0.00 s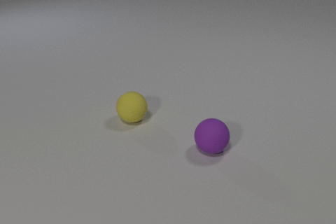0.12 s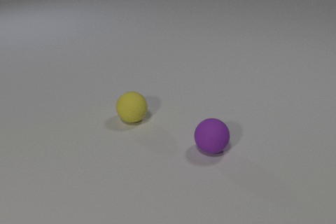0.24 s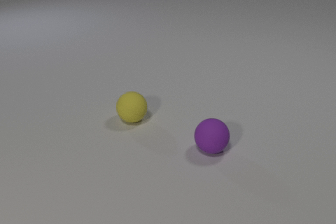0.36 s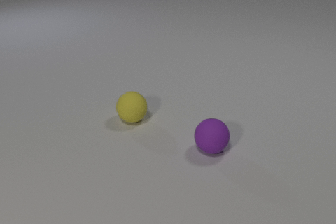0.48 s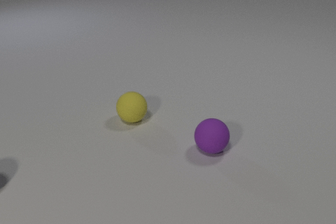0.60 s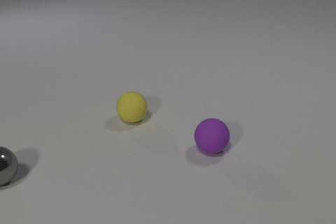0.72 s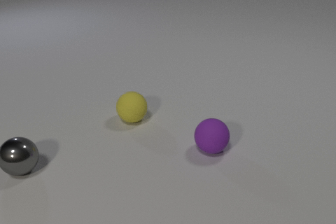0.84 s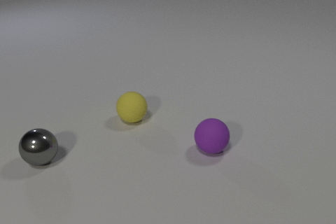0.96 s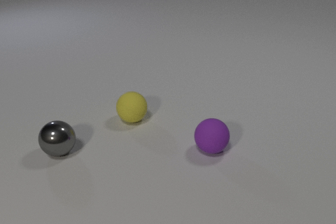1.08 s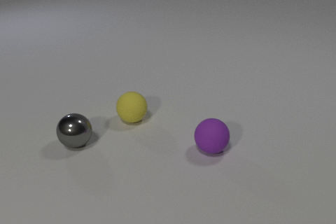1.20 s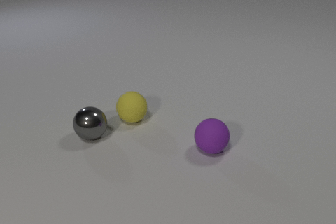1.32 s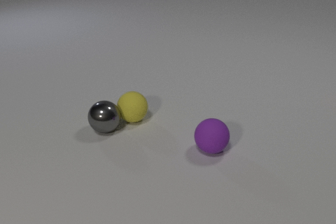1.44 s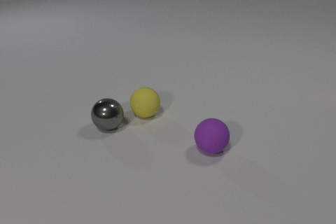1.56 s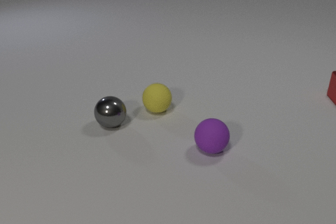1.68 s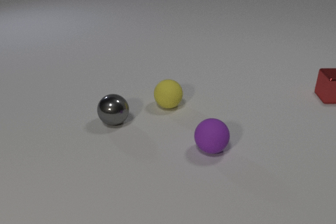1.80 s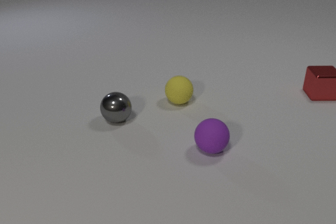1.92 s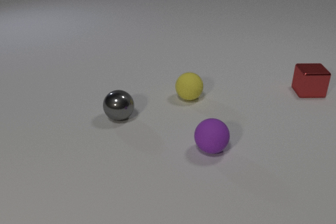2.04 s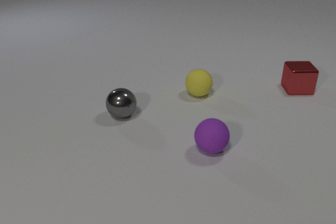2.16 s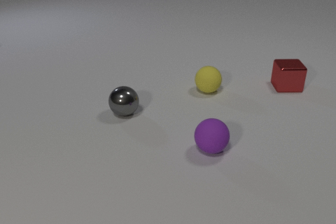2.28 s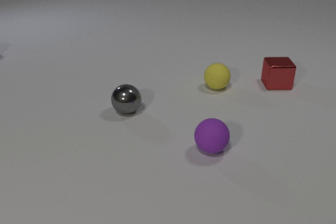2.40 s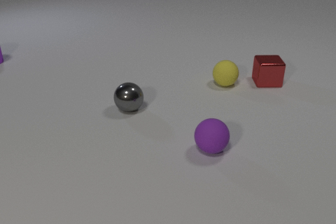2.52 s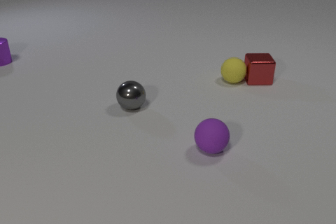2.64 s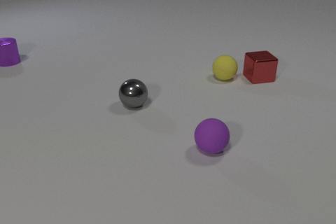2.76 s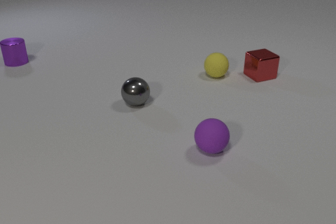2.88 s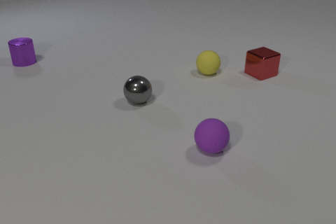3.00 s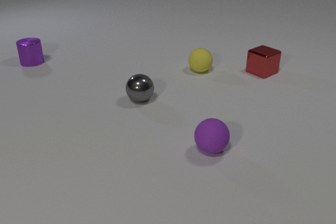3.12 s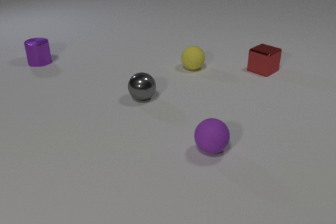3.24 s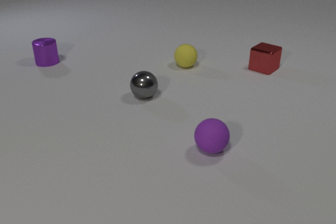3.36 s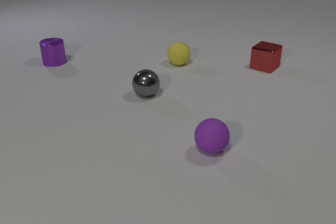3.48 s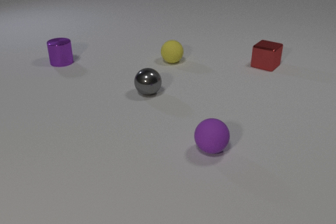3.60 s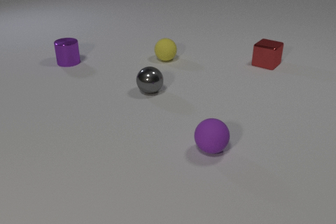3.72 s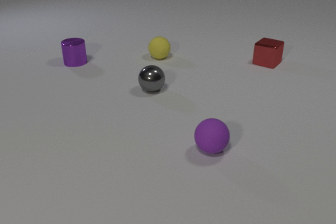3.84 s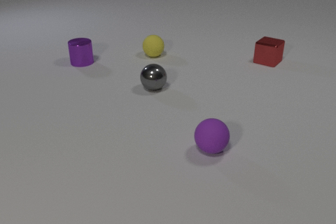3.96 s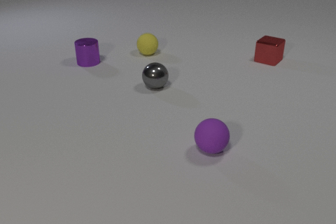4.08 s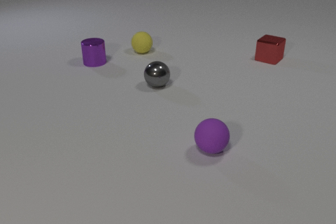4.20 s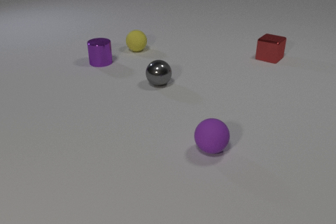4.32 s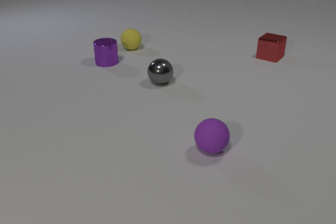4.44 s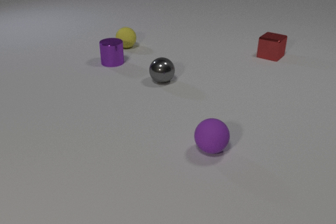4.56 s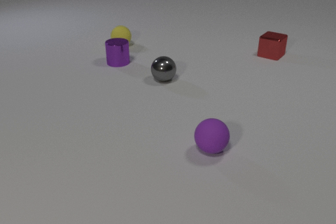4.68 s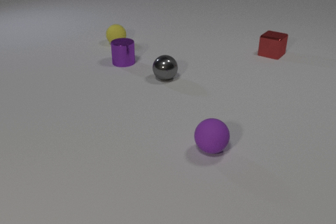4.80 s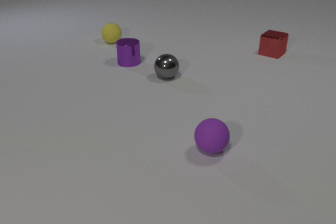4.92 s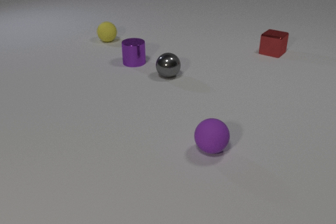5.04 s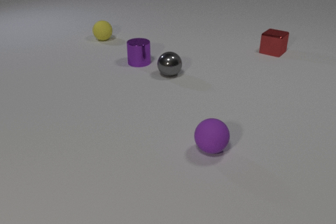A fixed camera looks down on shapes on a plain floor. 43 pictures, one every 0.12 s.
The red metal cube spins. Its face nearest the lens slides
to the right.
The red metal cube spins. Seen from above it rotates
counterclockwise.
0.00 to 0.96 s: The gray metal sphere comes in at the left edge, rolls to the right and away from the camera.
0.96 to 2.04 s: The gray metal sphere rolls to the right and away from the camera. The yellow rubber sphere rolls to the right and away from the camera. The red metal cube comes in at the right edge, slides to the left. The gray metal sphere and the yellow rubber sphere collide.
2.04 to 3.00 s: The gray metal sphere rolls away from the camera and to the right. The yellow rubber sphere rolls away from the camera. The purple metal cylinder comes in at the left edge, slides to the right and toward the camera. The red metal cube slides to the left and away from the camera, spins so that its near face slides to the right, counterclockwise seen from above. The yellow rubber sphere and the red metal cube collide.
3.00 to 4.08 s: The gray metal sphere rolls away from the camera and to the right. The yellow rubber sphere rolls to the left and away from the camera. The purple metal cylinder slides to the right. The red metal cube slides away from the camera.
4.08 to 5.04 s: The gray metal sphere rolls away from the camera and to the right. The yellow rubber sphere rolls away from the camera and to the left. The purple metal cylinder slides to the right. The red metal cube slides away from the camera.
How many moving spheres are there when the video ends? 2.
What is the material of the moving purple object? metal.
How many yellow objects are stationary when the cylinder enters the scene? 0.
